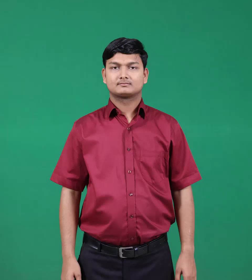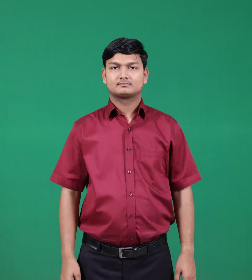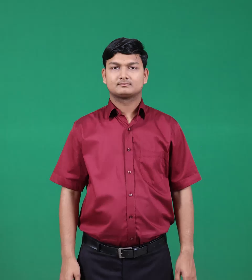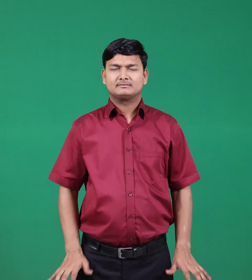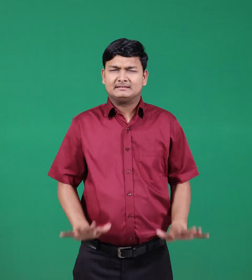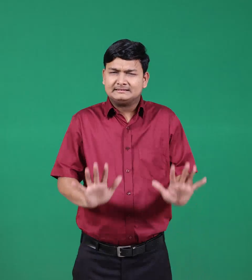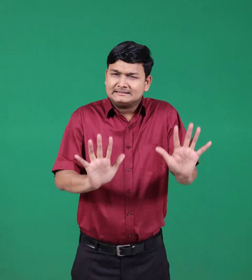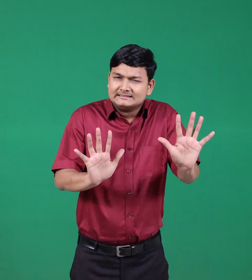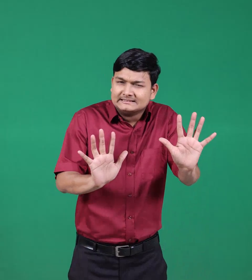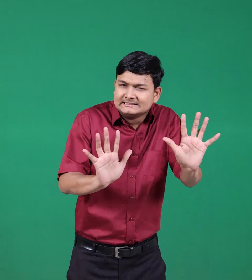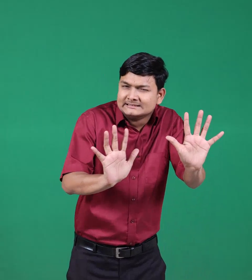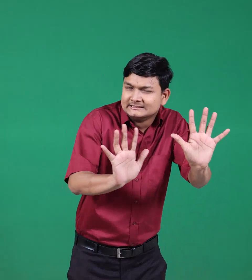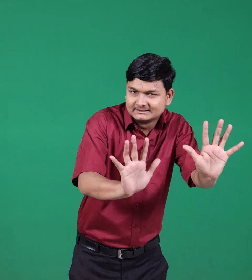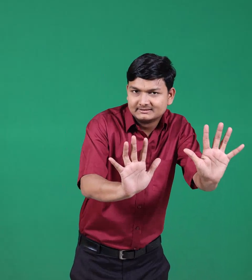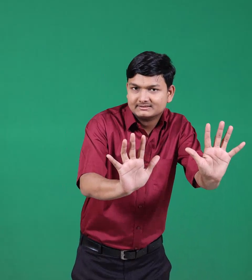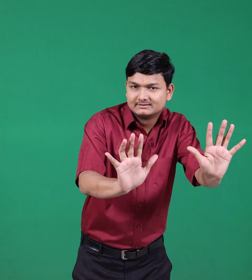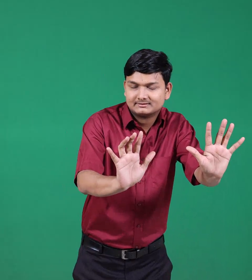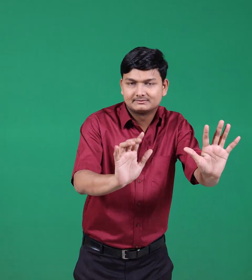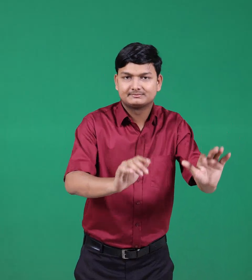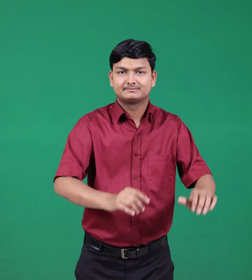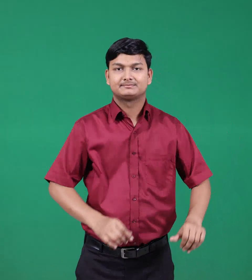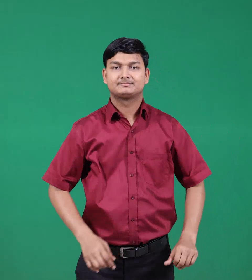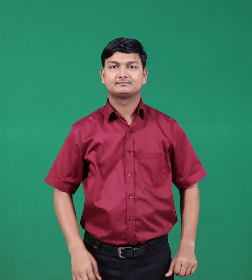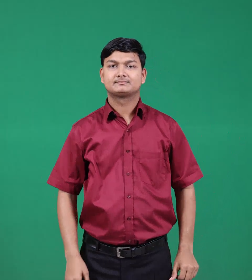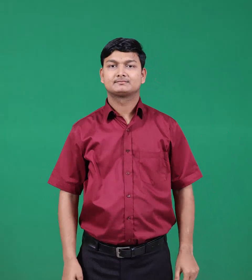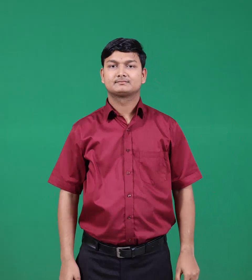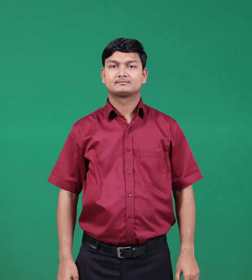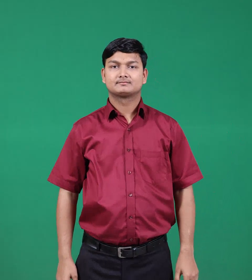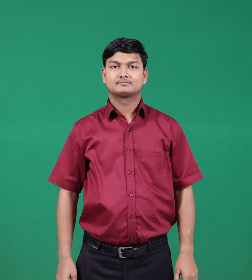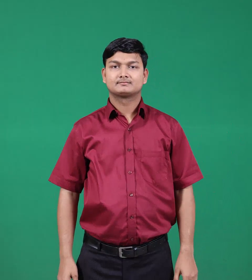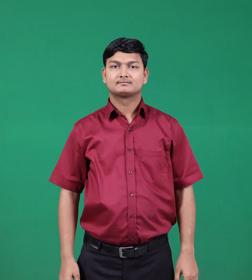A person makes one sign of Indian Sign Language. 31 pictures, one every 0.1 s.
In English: push
